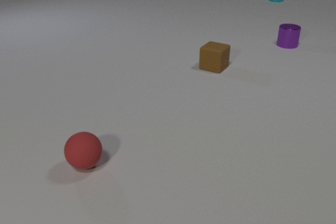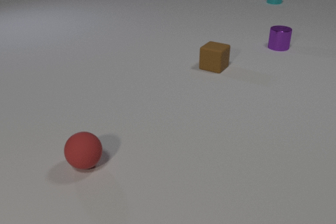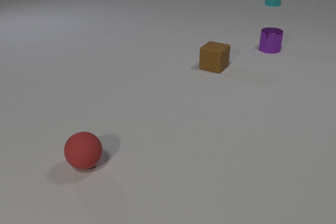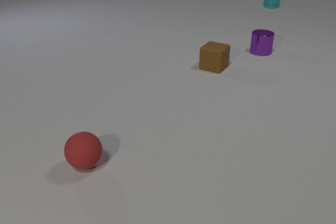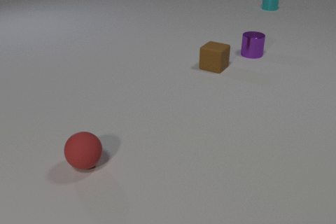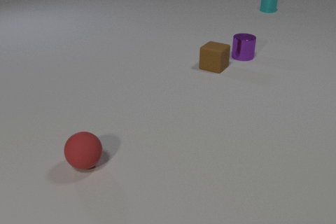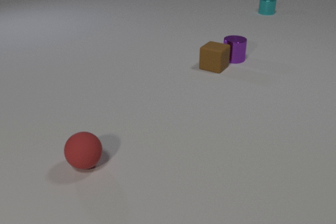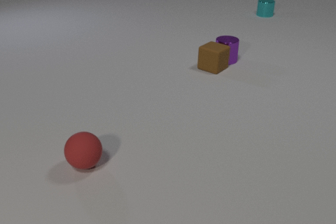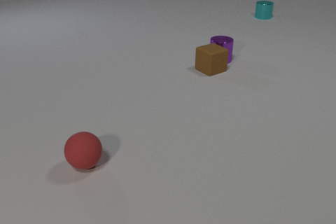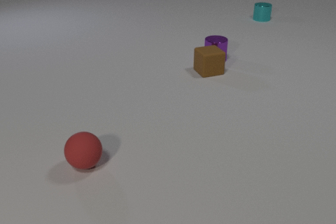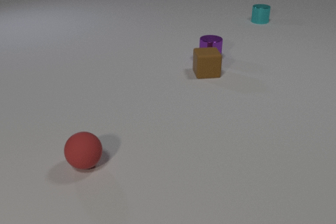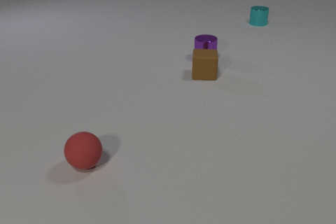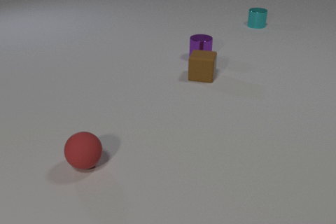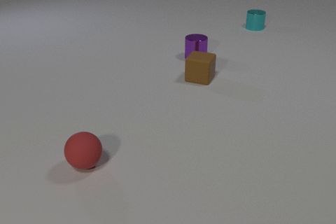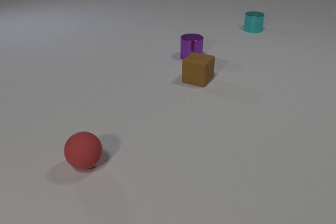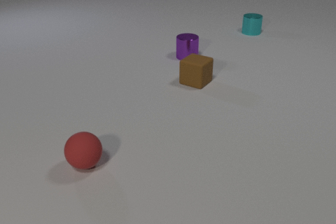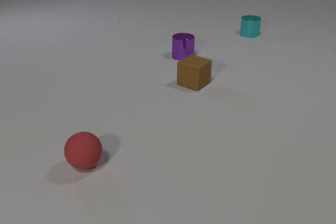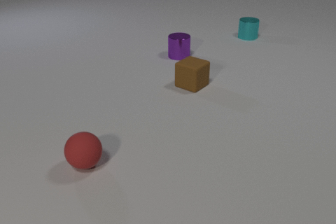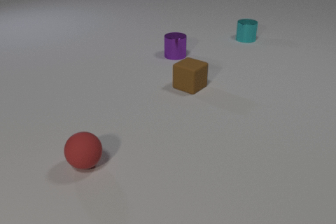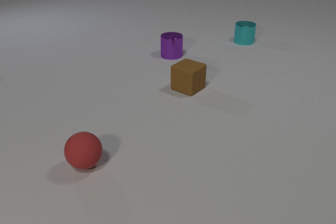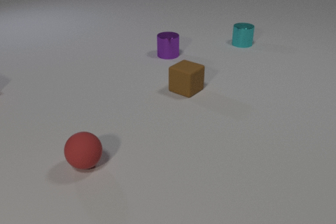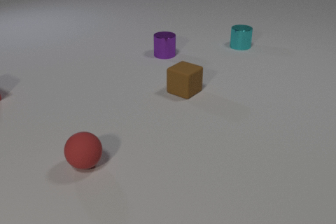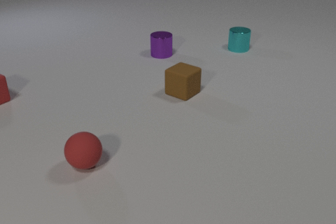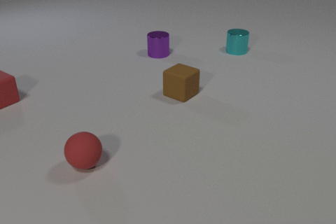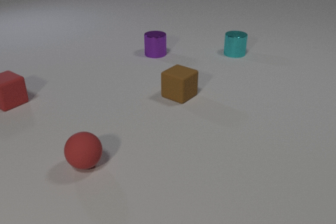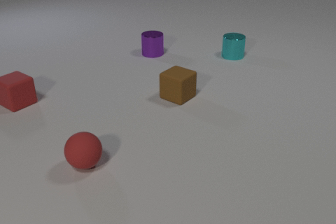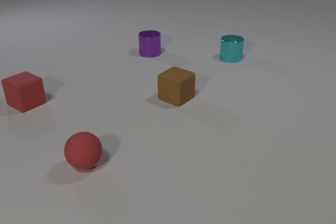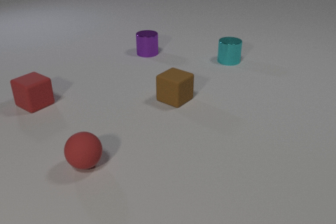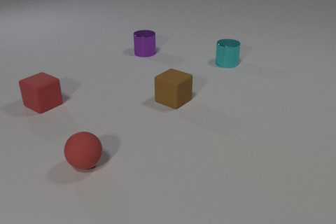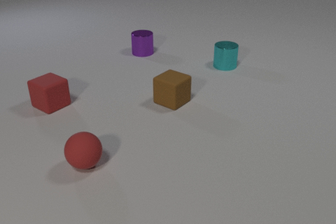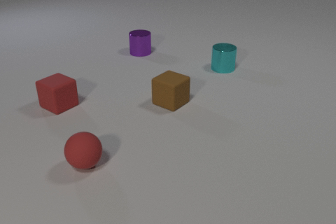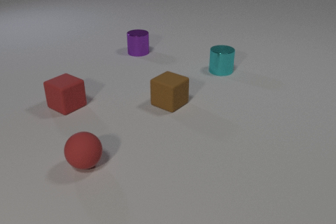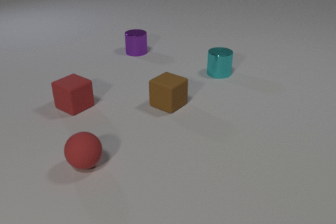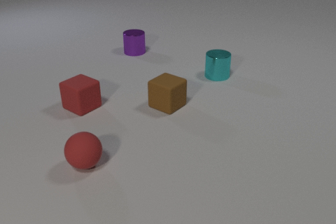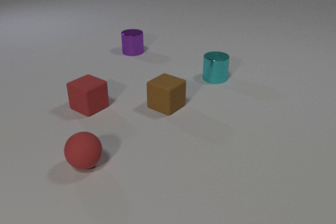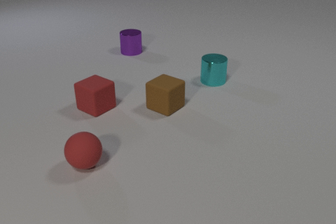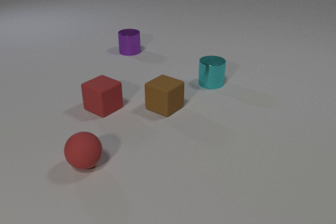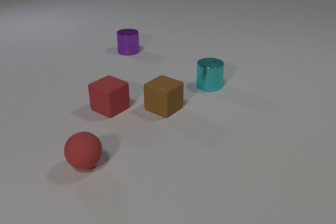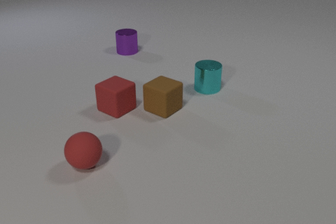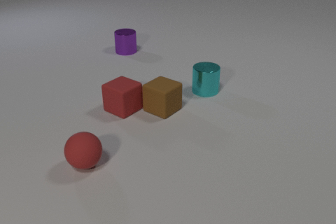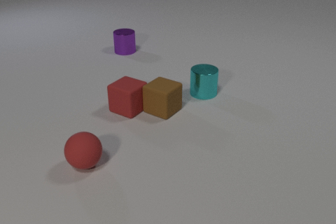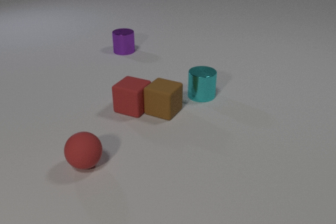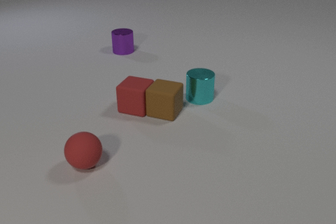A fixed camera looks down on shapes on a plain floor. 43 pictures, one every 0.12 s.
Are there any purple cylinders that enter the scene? no.
What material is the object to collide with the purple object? rubber.
How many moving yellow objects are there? 0.
0.00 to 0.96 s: The purple metal cylinder slides to the left and toward the camera. The brown rubber cube slides toward the camera, spins so that its near face slides to the left, clockwise seen from above. The cyan metal cylinder slides toward the camera. The purple metal cylinder and the brown rubber cube collide.
0.96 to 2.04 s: The purple metal cylinder slides to the left. The brown rubber cube slides toward the camera and to the left, spins so that its near face slides to the left, clockwise seen from above. The cyan metal cylinder slides toward the camera.
2.04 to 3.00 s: The purple metal cylinder slides to the left. The brown rubber cube slides toward the camera and to the left. The red rubber cube comes in at the left edge, slides to the right and toward the camera. The cyan metal cylinder slides toward the camera.
3.00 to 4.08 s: The purple metal cylinder slides to the left. The brown rubber cube slides toward the camera and to the left. The red rubber cube slides to the right and toward the camera. The cyan metal cylinder slides toward the camera.
4.08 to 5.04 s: The purple metal cylinder slides to the left. The brown rubber cube slides toward the camera. The red rubber cube slides to the right. The cyan metal cylinder slides toward the camera. The brown rubber cube and the red rubber cube collide.
